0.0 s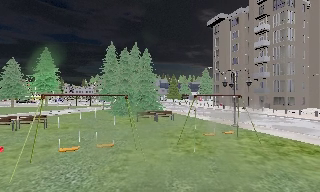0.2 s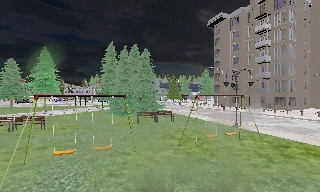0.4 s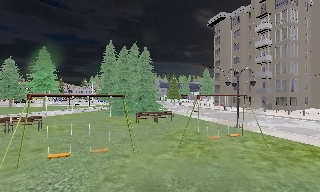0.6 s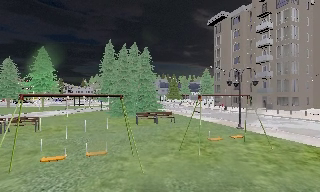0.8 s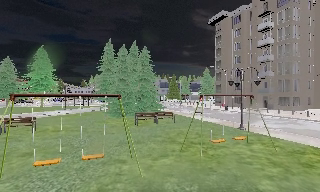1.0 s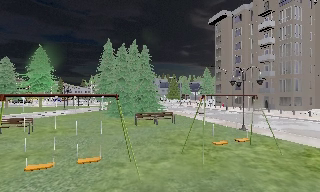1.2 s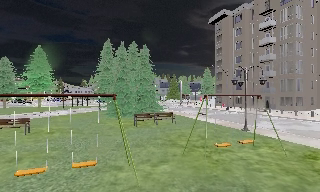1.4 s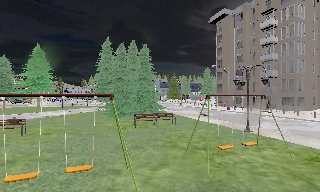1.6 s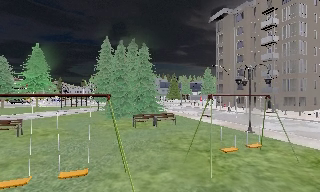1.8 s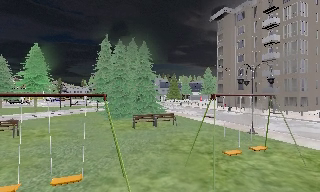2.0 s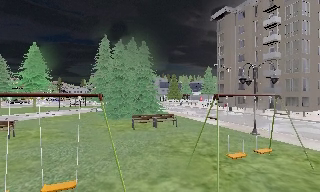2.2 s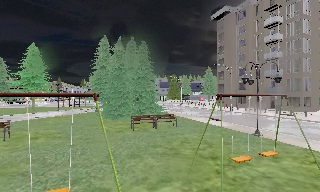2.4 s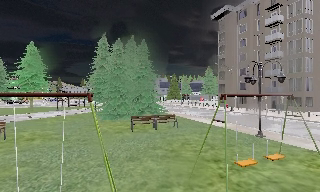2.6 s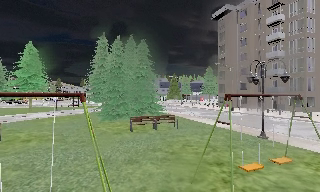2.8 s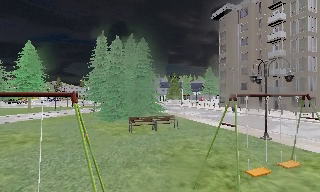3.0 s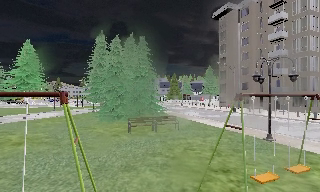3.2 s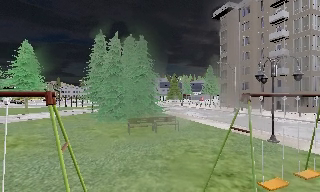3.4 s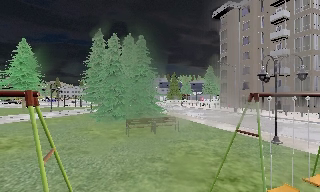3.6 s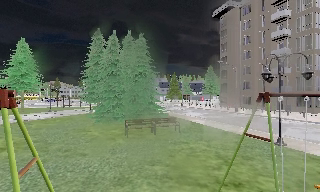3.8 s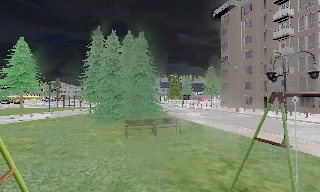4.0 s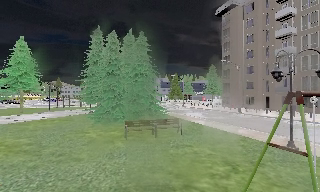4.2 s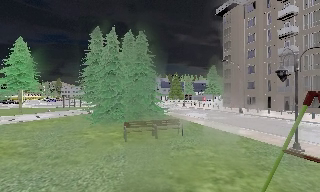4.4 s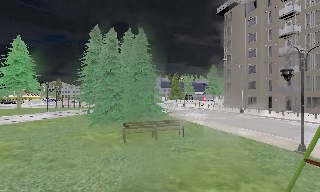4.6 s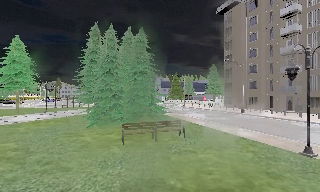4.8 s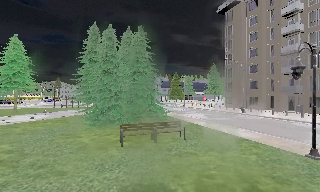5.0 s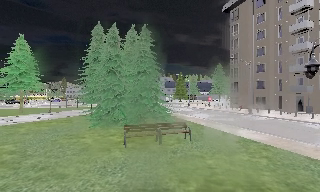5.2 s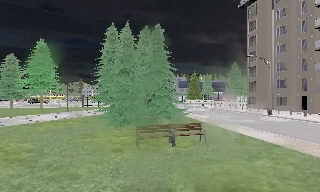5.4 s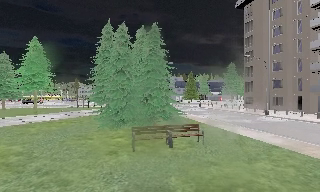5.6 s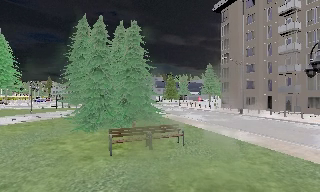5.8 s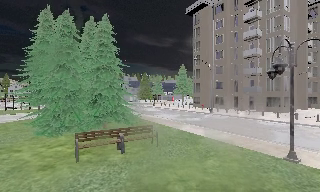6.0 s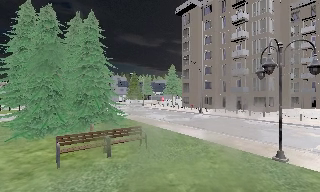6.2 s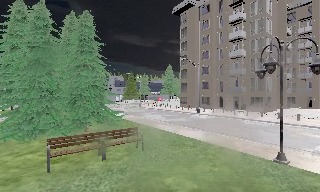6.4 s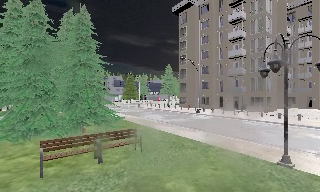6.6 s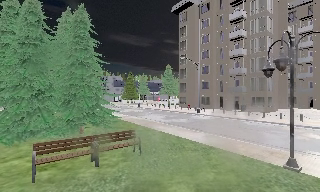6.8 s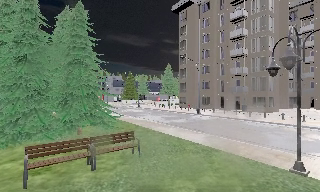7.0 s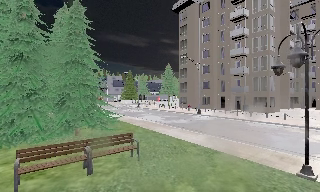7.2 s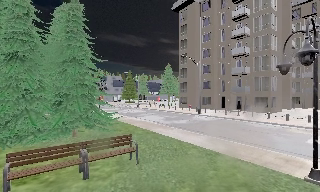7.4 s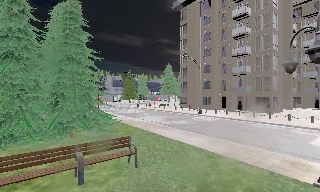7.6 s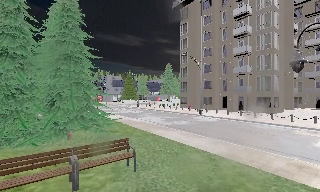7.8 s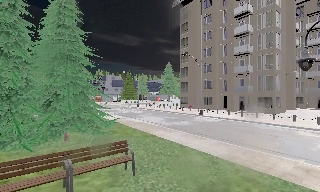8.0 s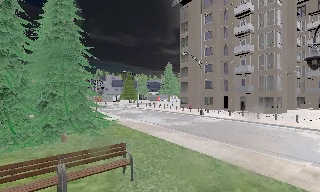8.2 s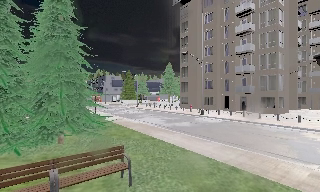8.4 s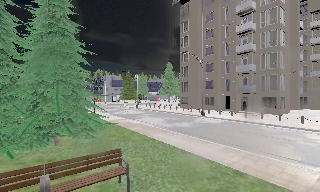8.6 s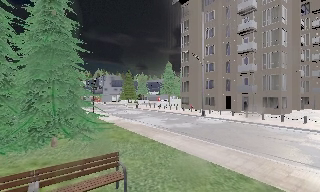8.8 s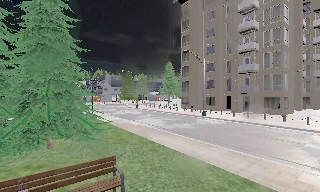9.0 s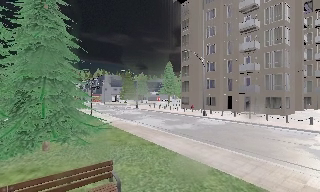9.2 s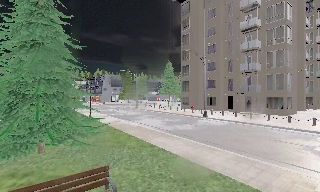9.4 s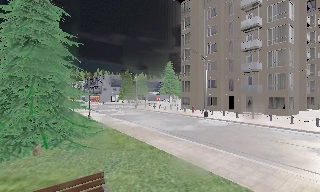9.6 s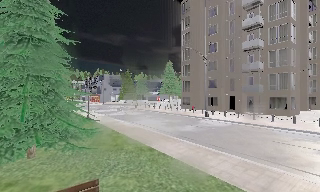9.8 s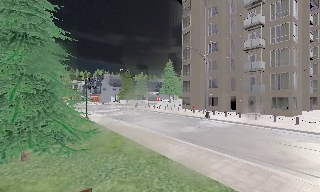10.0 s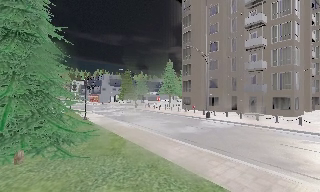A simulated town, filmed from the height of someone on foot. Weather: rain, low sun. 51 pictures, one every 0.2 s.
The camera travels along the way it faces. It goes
forward.
0.0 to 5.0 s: The camera travels forward, about 7 m, so what stands in front looms larger.
5.0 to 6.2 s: The camera swings to its right by about 15 degrees, and the scene slides to the left. It travels forward, about 1.5 m, so what stands in front looms larger.
6.2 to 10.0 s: The camera travels forward, about 5 m, so what stands in front looms larger.
The film runs forward here.
